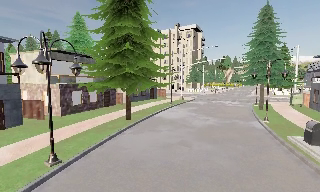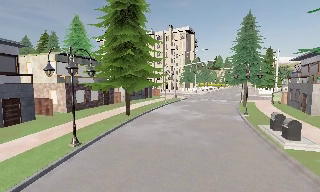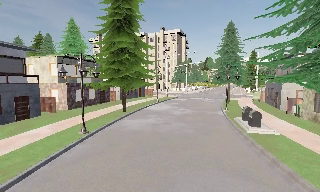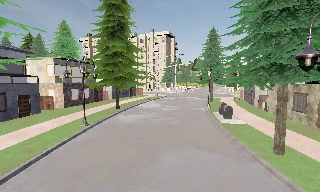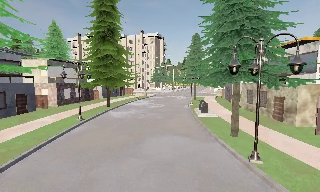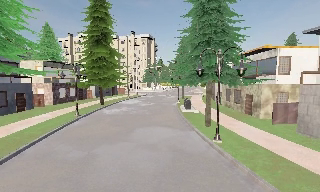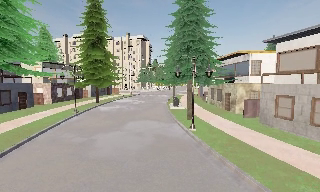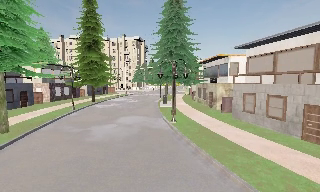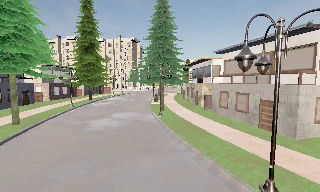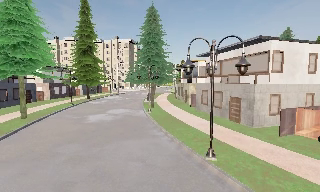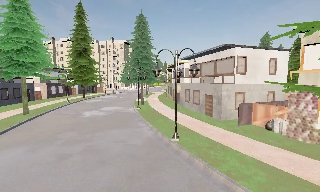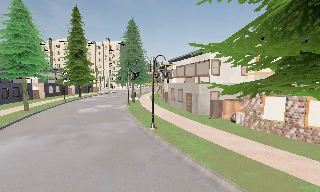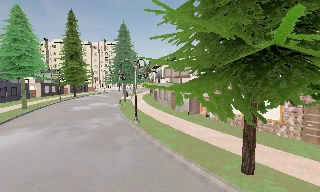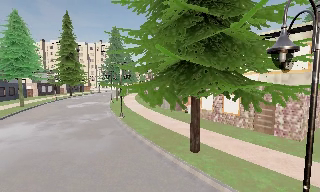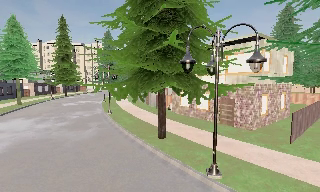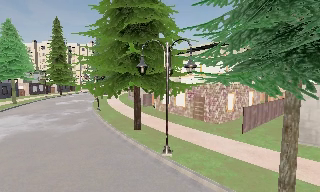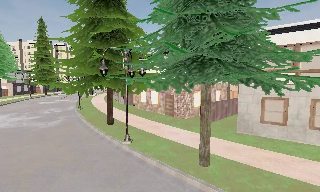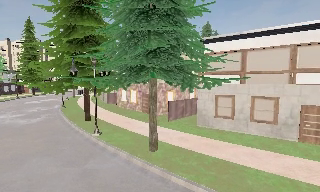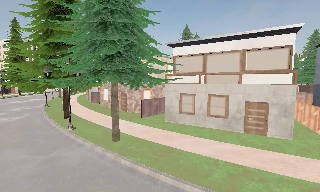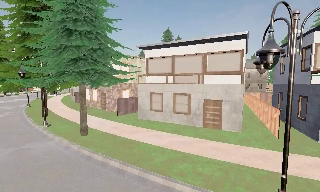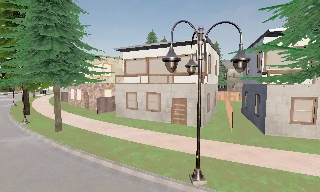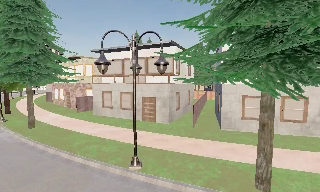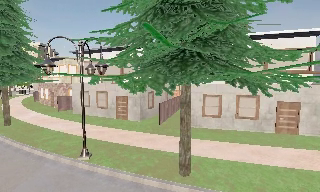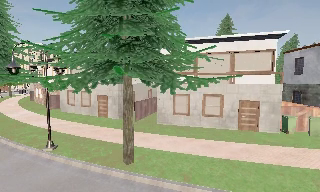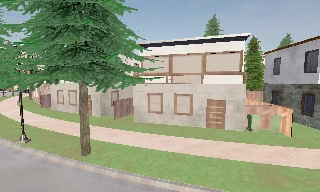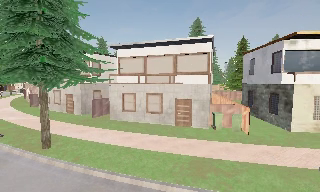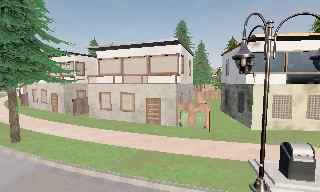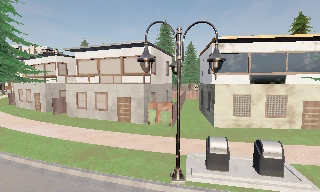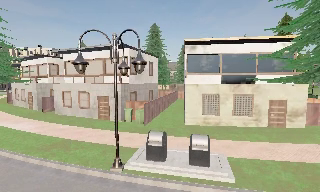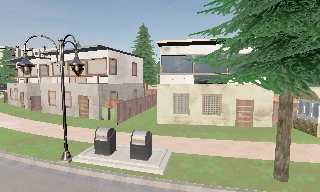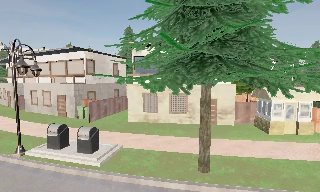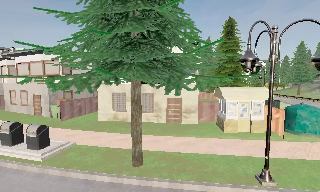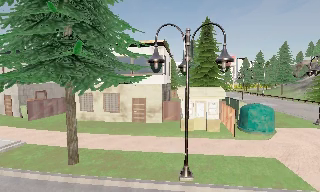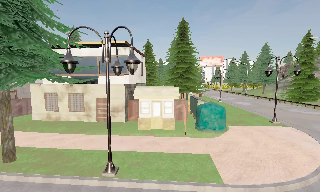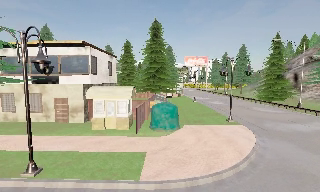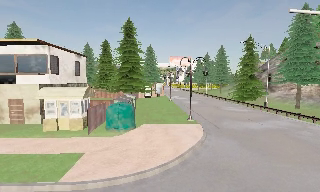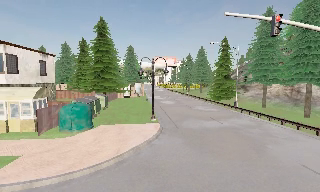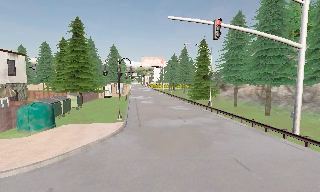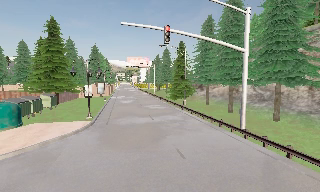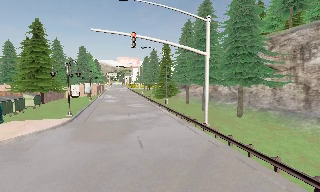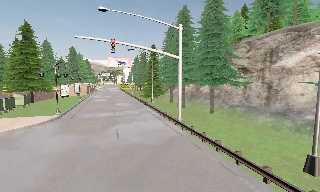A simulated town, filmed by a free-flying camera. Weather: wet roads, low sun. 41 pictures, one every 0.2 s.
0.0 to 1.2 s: The camera pans to its right, which is clockwise from overhead, by about 15 degrees. It travels backward, about 12 m, so what stands in front gets smaller.
1.2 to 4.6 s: The camera swings to its right by about 20 degrees, and the scene slides to the left. It travels to its right and backward, about 35 m, so close, fixed things drift to the left.
4.6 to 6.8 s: The camera travels to its right, about 25 m, so close, fixed things drift to the left.
6.8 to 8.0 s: The scene slides to the left, as the camera pans about 15 degrees to its right. It travels to its right, about 12 m, so close, fixed things drift to the left.
The film runs backward here.
